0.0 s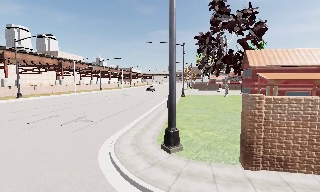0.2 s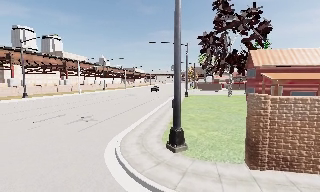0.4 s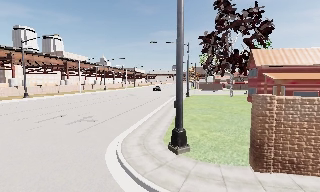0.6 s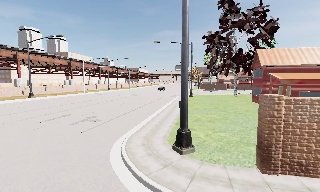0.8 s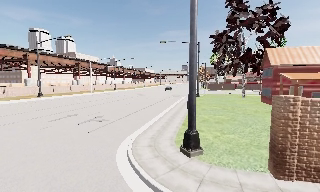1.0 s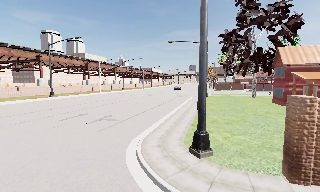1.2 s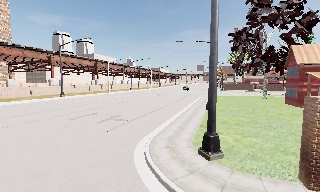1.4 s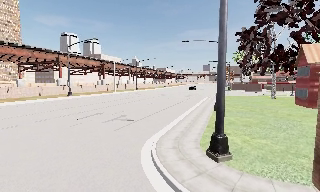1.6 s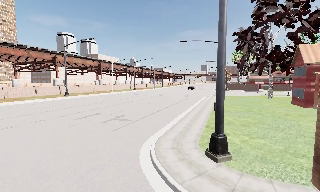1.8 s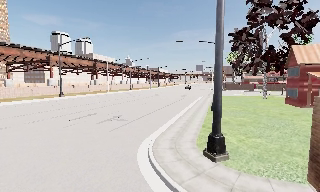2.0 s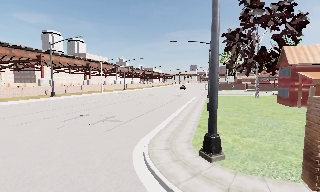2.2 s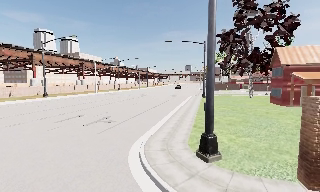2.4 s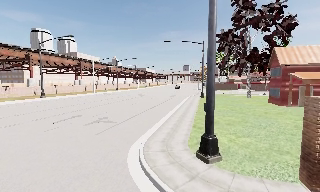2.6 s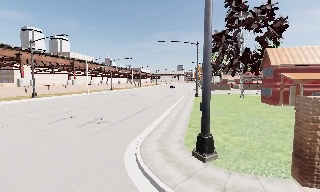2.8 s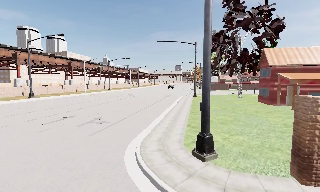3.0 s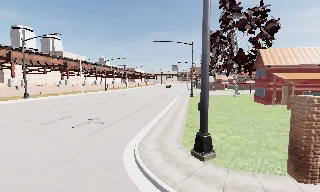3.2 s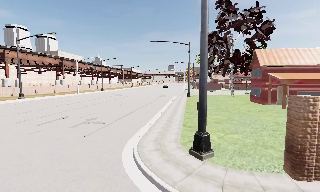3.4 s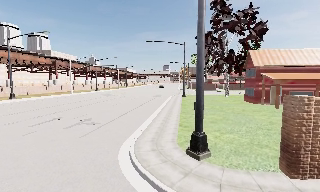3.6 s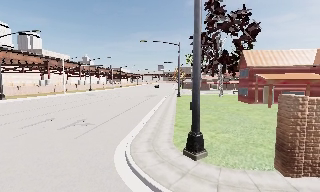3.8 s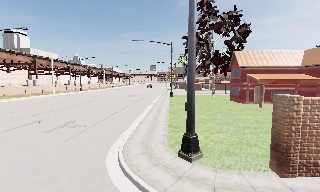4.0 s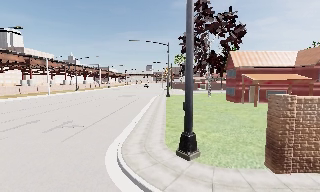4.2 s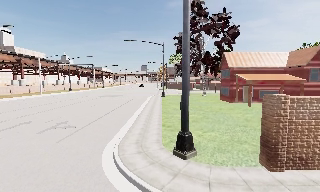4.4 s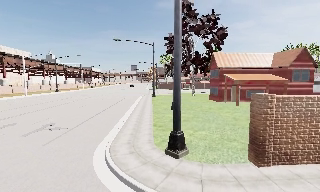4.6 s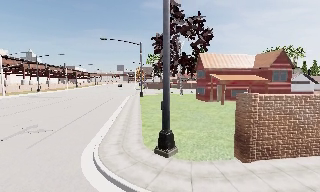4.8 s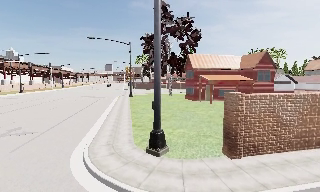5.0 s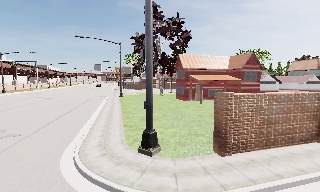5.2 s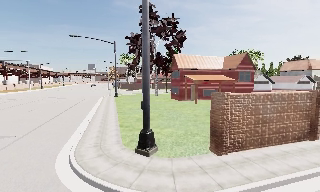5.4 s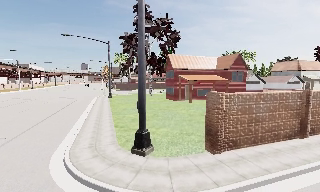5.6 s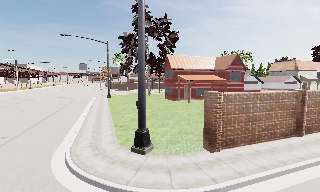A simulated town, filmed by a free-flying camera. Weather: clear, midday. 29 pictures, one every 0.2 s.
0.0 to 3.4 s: The camera travels to its left and forward, about 1.5 m, so close, fixed things drift to the right.
3.4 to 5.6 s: The camera pans to its right, which is clockwise from overhead, by about 30 degrees. It travels to its left, about 1 m.
The film runs forward here.
